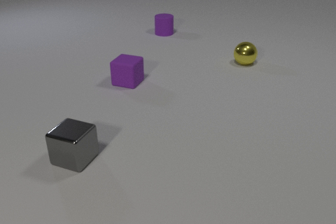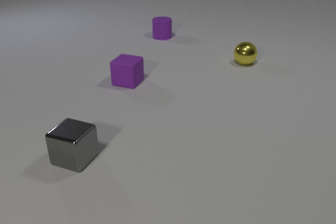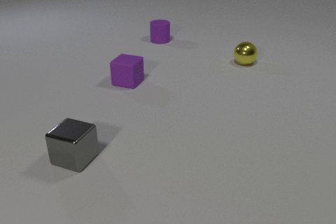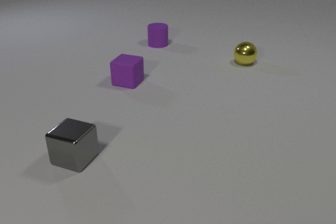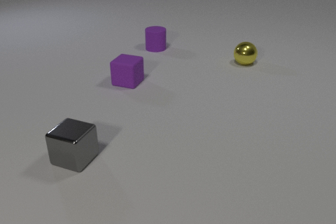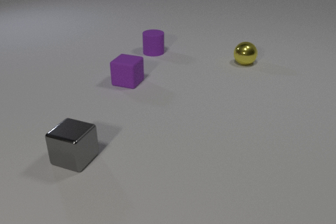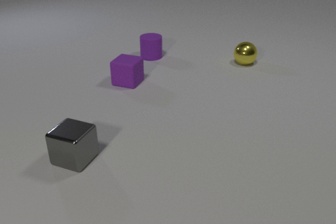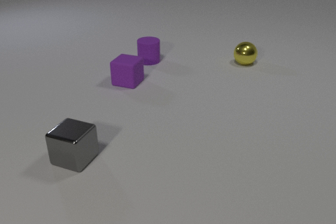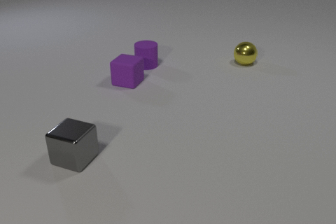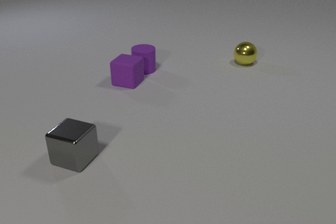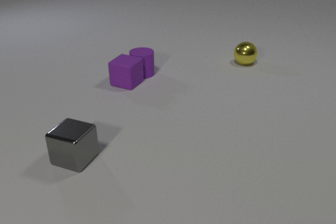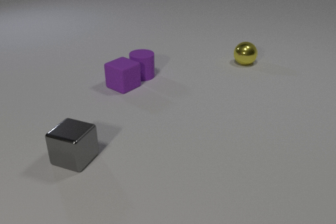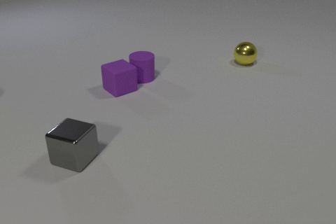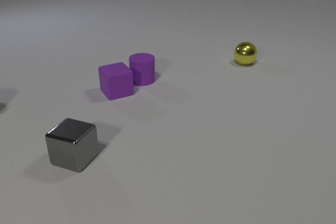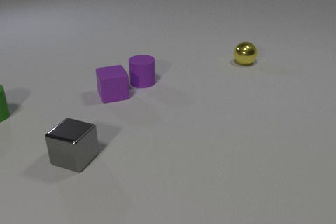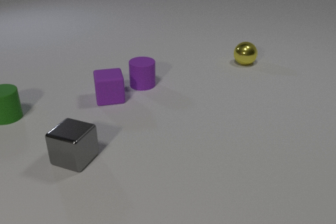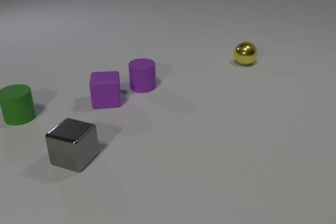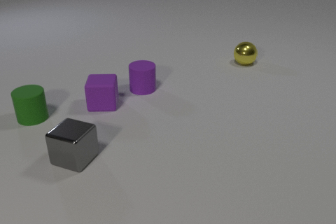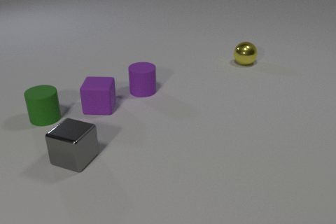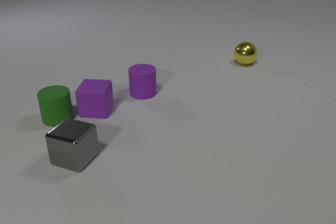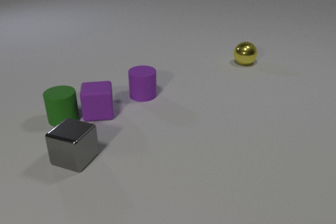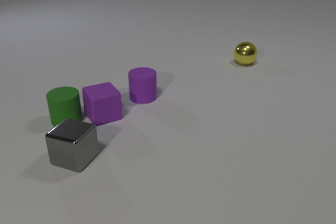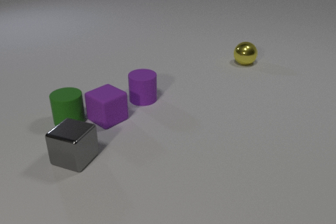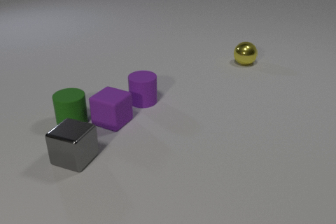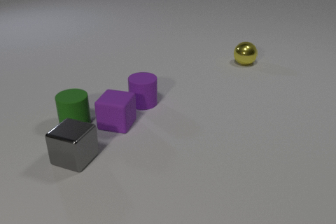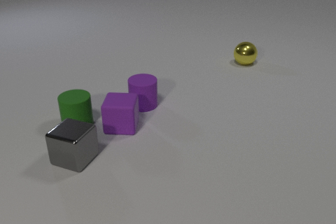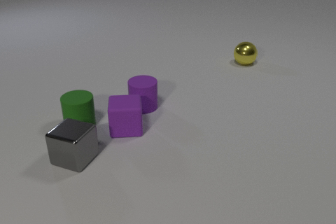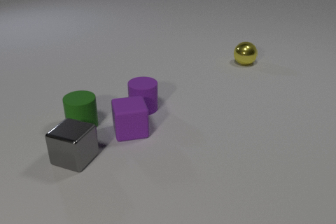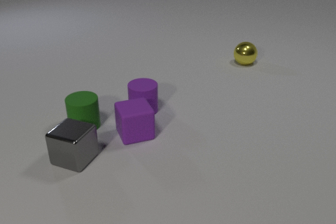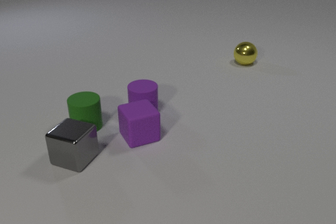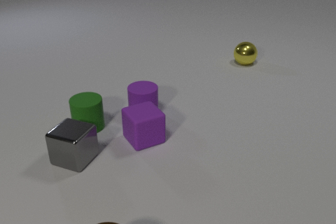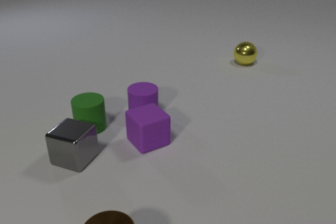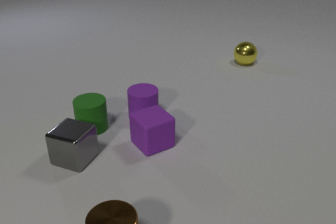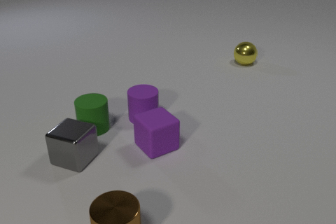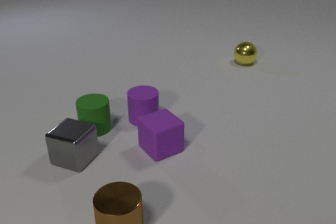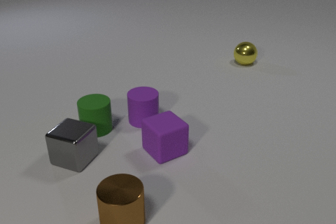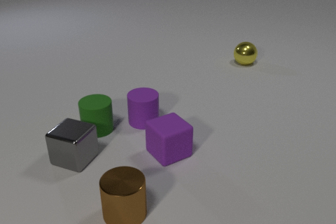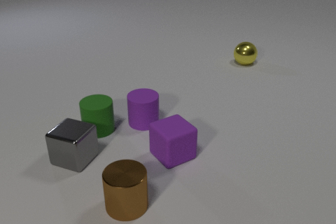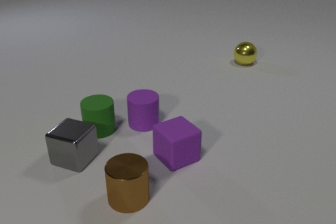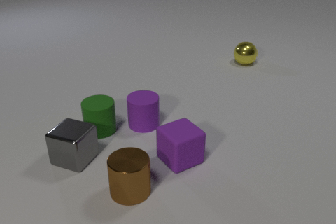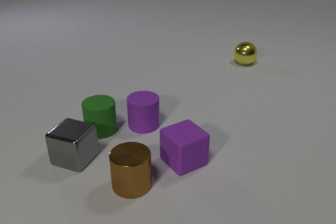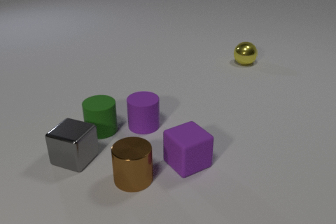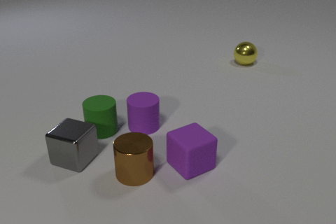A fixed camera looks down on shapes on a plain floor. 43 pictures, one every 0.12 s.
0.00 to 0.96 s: The purple rubber cylinder slides toward the camera.
0.96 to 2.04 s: The purple rubber cylinder slides toward the camera. The purple rubber cube slides toward the camera and to the left, spins clockwise seen from above by about 60 degrees, its near face sliding to the left. The green rubber cylinder comes in at the left edge, slides to the right and toward the camera. The purple rubber cylinder and the purple rubber cube collide.
2.04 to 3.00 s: The purple rubber cylinder slides toward the camera. The purple rubber cube slides toward the camera, spins so that its near face slides to the right, counterclockwise seen from above. The green rubber cylinder slides to the right and toward the camera. The purple rubber cube and the green rubber cylinder collide.
3.00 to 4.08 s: The purple rubber cylinder slides toward the camera. The purple rubber cube slides toward the camera and to the right, spins counterclockwise seen from above by about 30 degrees, its near face sliding to the right. The brown metal cylinder comes in at the bottom edge, slides away from the camera. The green rubber cylinder slides to the right and toward the camera.
4.08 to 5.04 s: The purple rubber cylinder slides toward the camera. The purple rubber cube slides to the right and toward the camera. The brown metal cylinder slides away from the camera. The green rubber cylinder moves, and ends about where it began.
Are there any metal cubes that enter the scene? no.
How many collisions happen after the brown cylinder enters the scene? 0.
How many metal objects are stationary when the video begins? 2.
